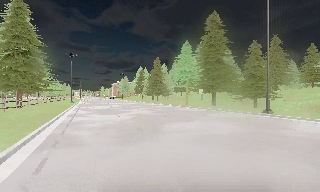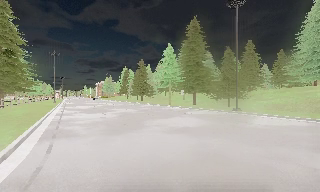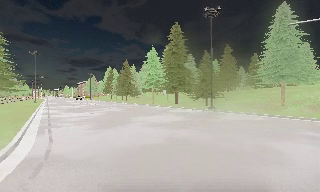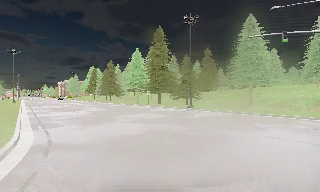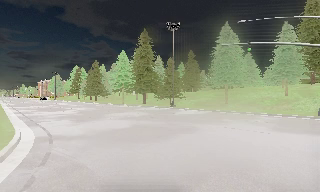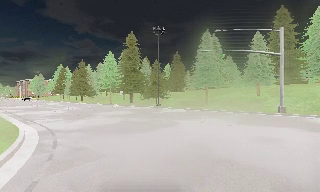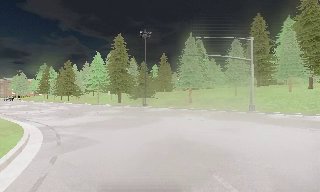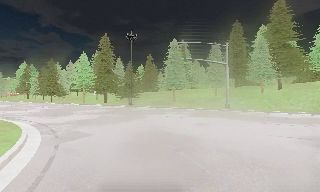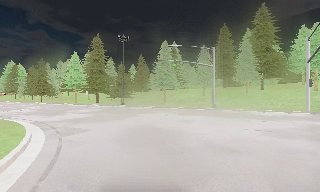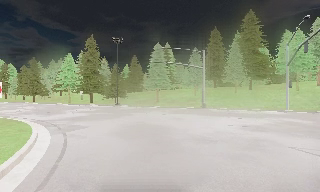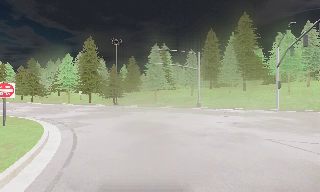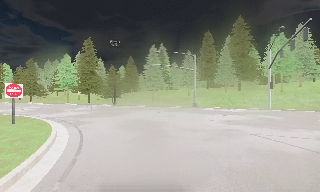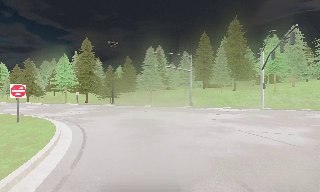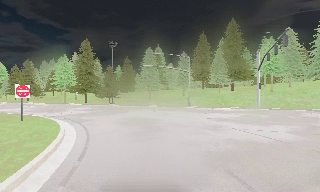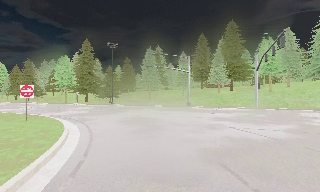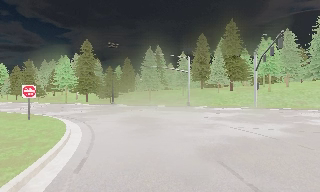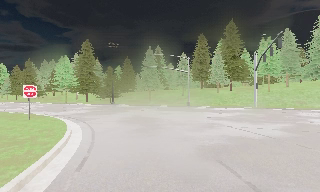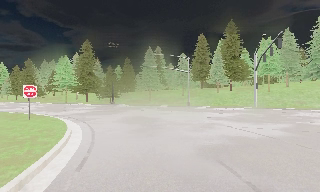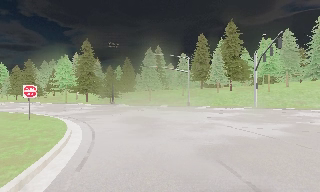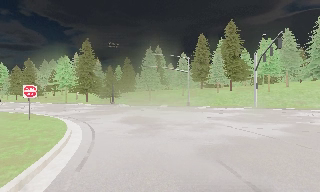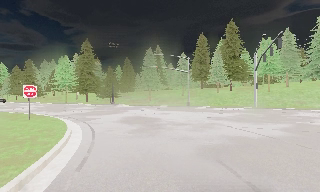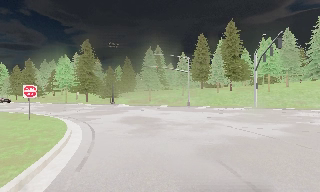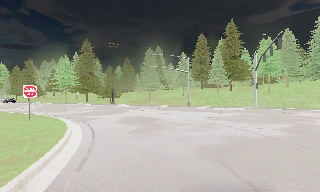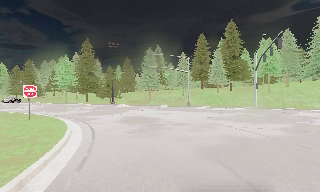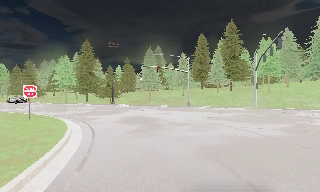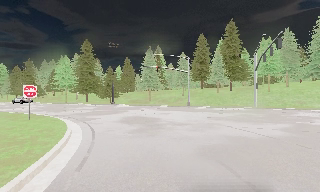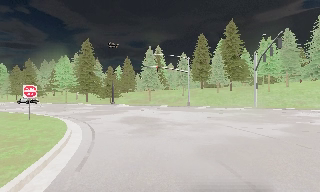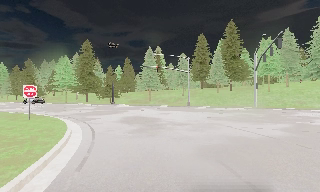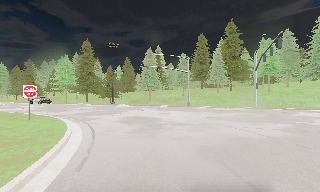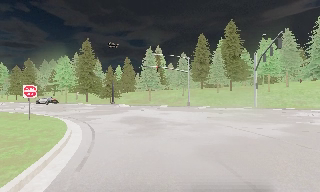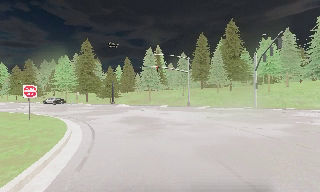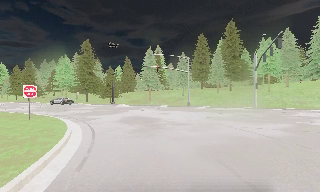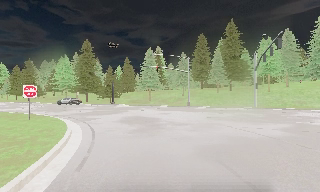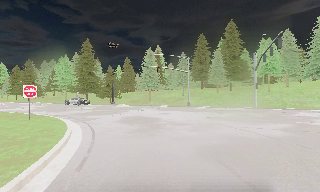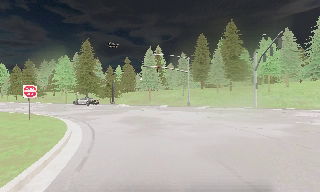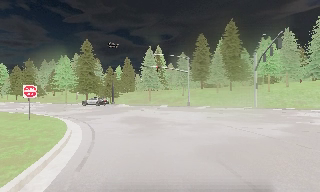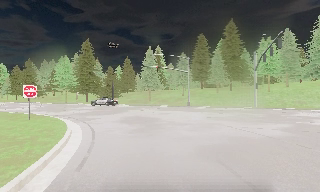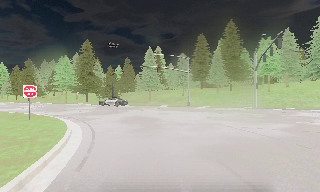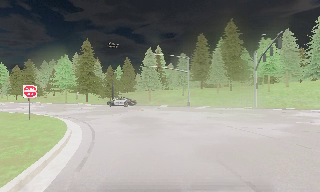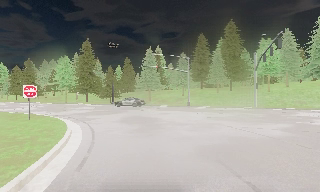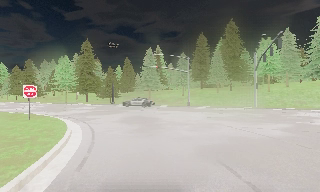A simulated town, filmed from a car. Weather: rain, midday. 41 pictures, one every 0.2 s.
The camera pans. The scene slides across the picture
to the left.
The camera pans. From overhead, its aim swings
clockwise.
0.0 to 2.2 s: The scene slides to the left, as the camera pans about 40 degrees to its right. It travels backward, about 15 m. It loses speed.
2.2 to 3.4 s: The camera travels backward, about 1.5 m, so what stands in front gets smaller. It loses speed.
3.4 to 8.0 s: The camera keeps its place and its aim.
The film runs backward here.
